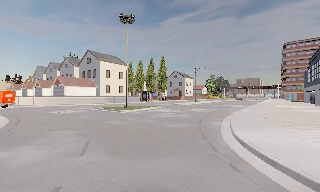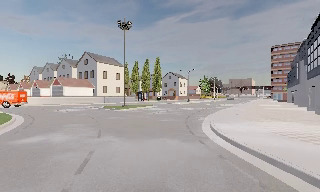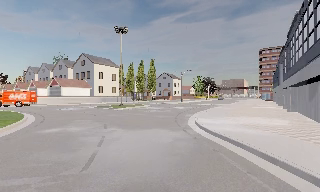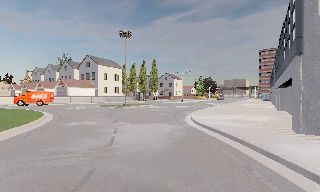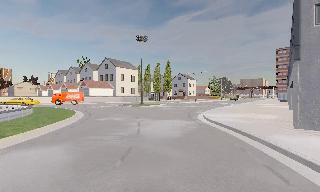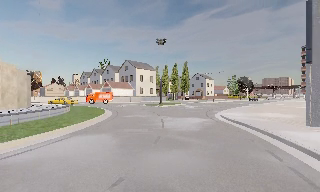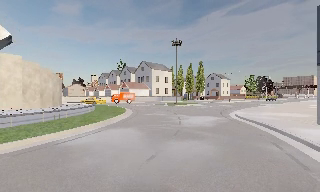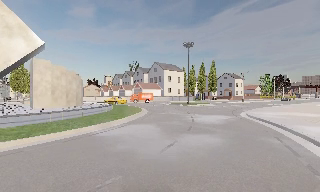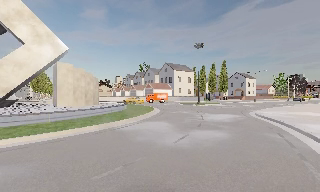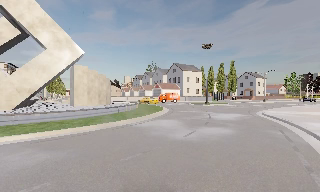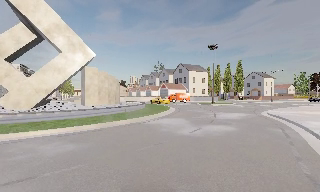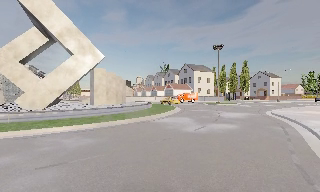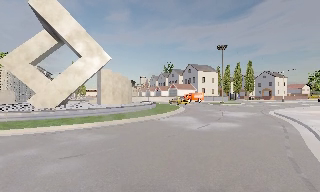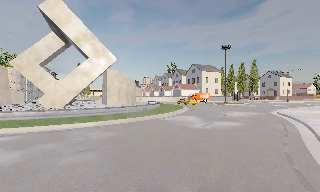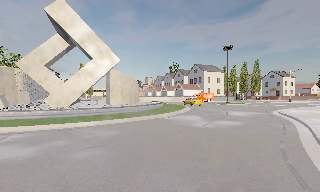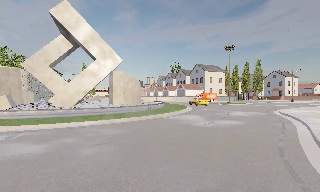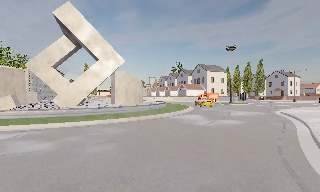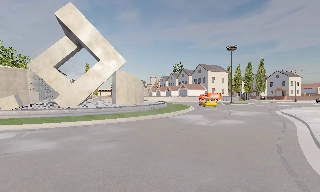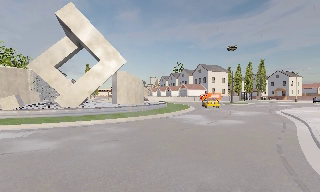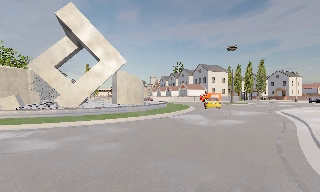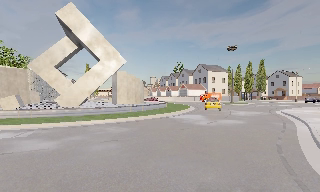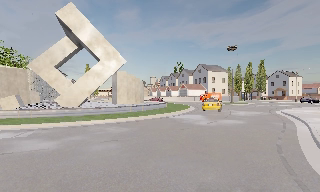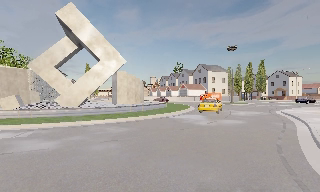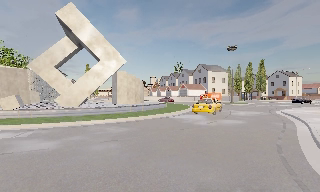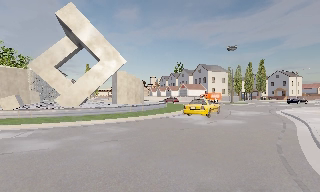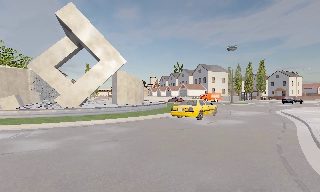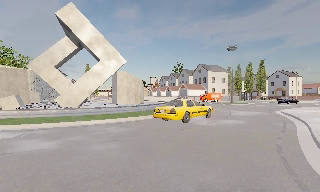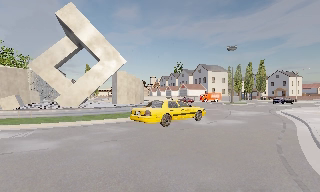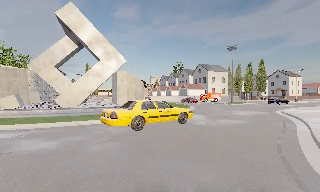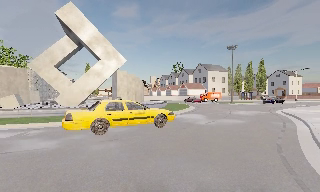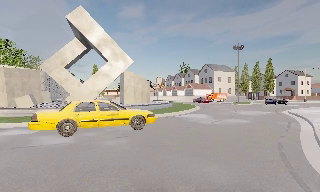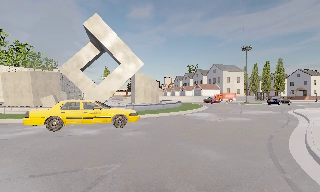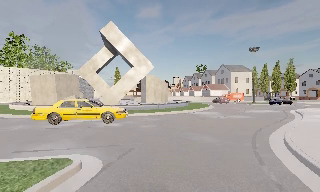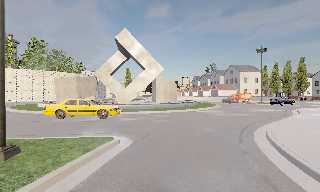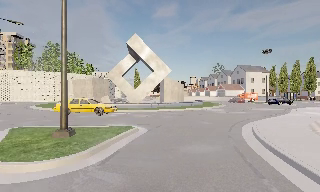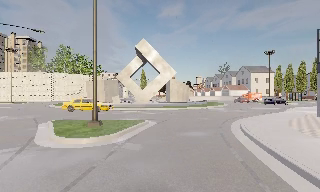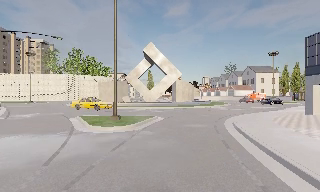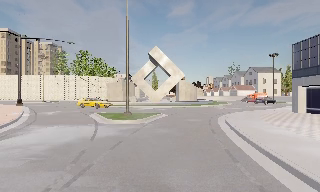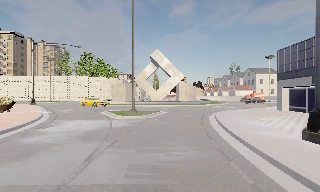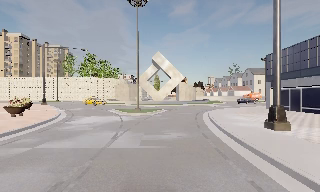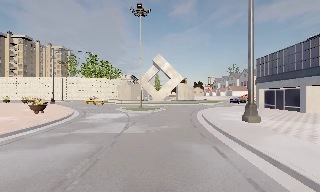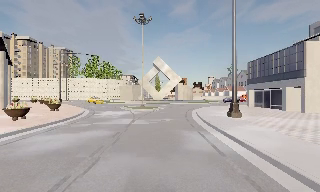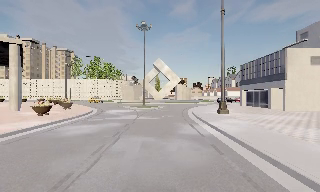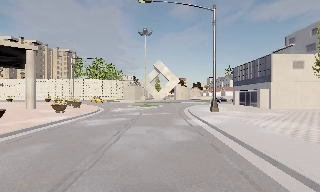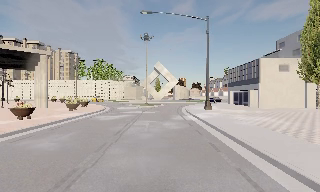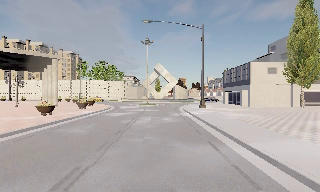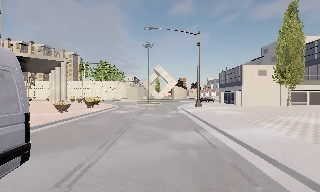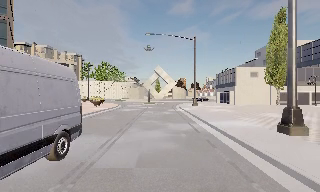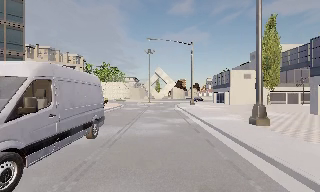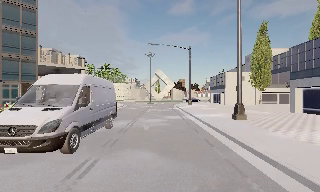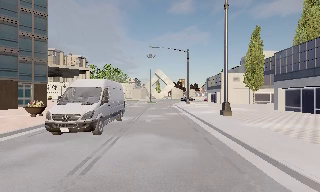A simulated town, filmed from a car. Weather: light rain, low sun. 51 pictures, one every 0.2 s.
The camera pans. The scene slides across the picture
to the right.
The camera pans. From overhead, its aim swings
counterclockwise.
0.0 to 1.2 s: The scene slides to the right, as the camera pans about 15 degrees to its left. It travels backward, about 10 m, so what stands in front gets smaller.
1.2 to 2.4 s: The camera swings to its left by about 15 degrees, and the scene slides to the right. It travels backward, about 5 m, so what stands in front gets smaller. It loses speed.
2.4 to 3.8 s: The camera travels backward, about 1.5 m, so what stands in front gets smaller. It loses speed.
3.8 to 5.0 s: The camera keeps its place and its aim.
5.0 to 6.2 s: The camera travels backward, about 1.5 m, so what stands in front gets smaller. It gains speed.
6.2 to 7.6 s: The camera swings to its left by about 15 degrees, and the scene slides to the right. It travels backward, about 14 m, so what stands in front gets smaller.
7.6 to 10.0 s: The camera travels backward, about 25 m, so what stands in front gets smaller.
The film runs backward here.
